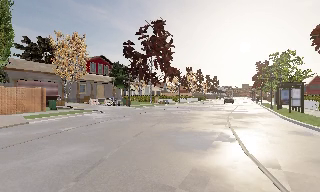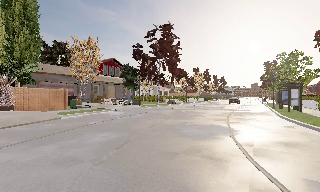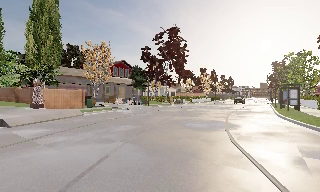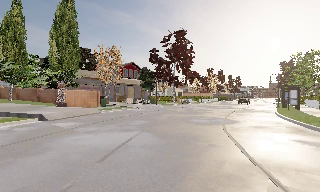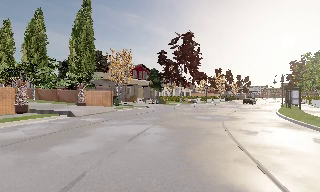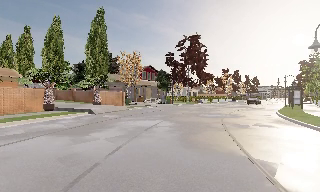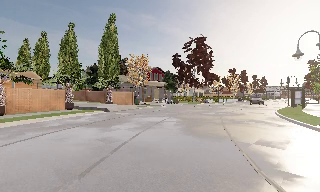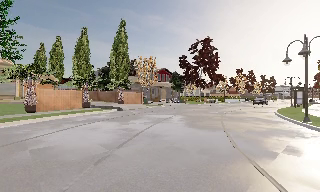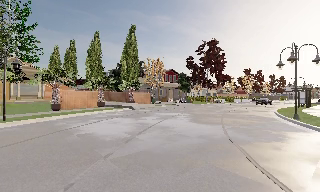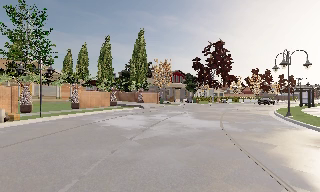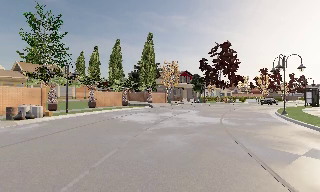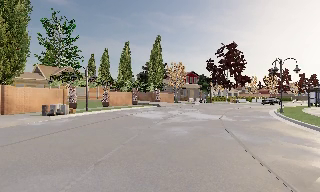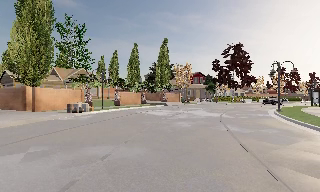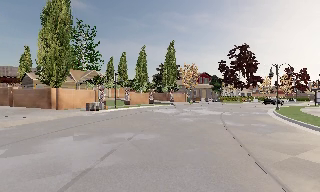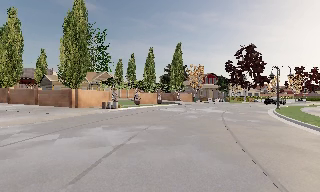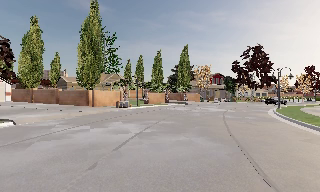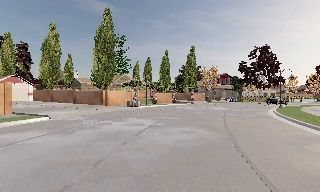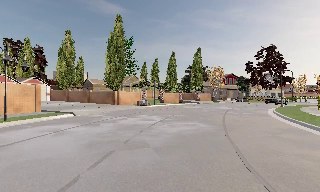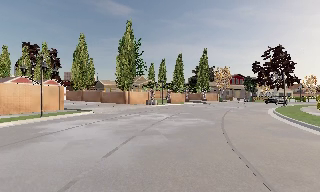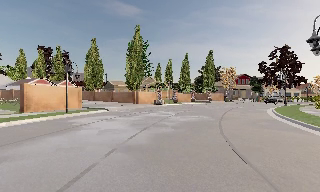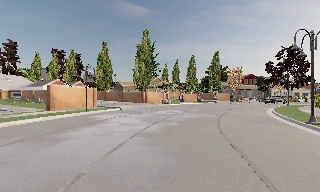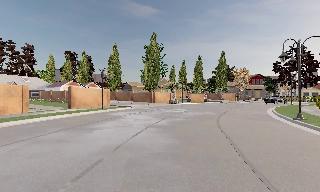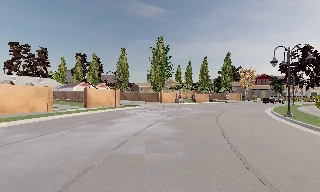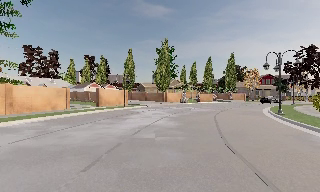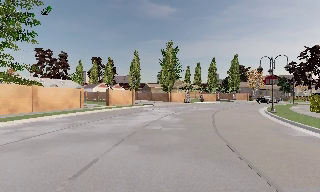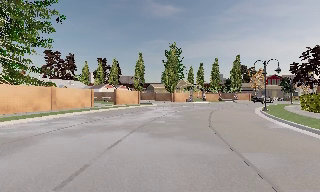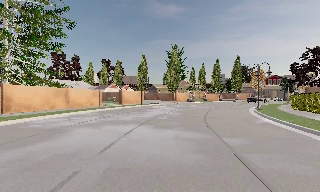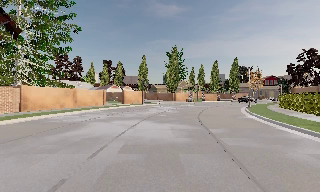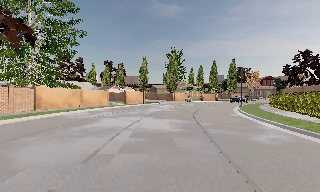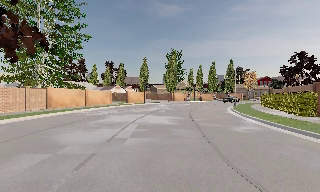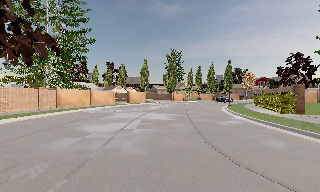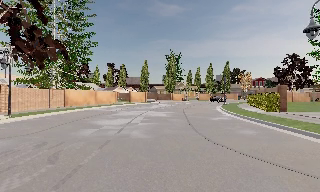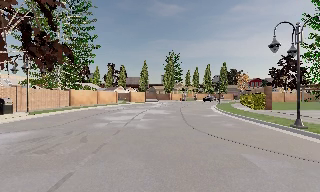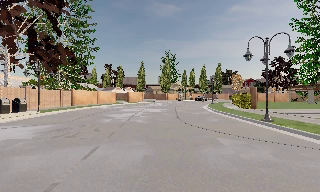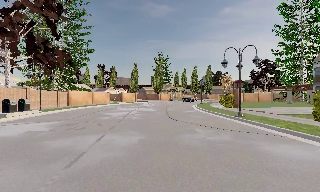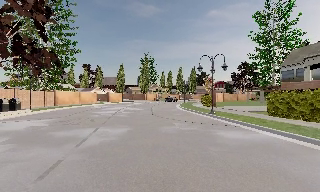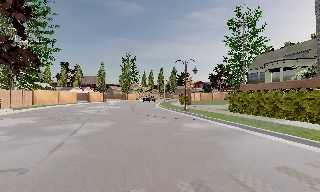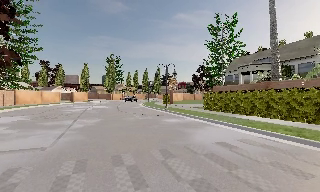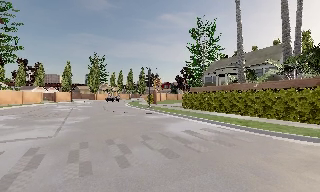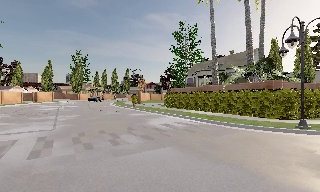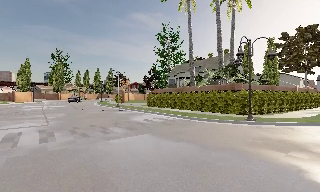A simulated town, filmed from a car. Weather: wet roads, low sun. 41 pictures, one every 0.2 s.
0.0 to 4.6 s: The scene slides to the right, as the camera pans about 55 degrees to its left. It travels backward, about 40 m.
4.6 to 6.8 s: The camera travels backward, about 18 m, so what stands in front gets smaller.
6.8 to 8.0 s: The scene slides to the left, as the camera pans about 35 degrees to its right. It travels backward, about 10 m.
The film runs backward here.
